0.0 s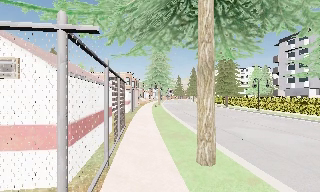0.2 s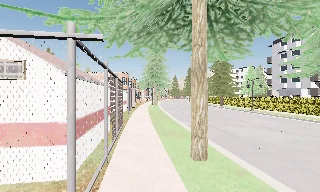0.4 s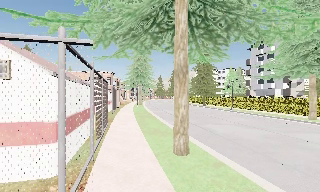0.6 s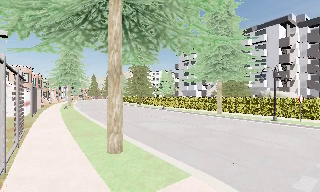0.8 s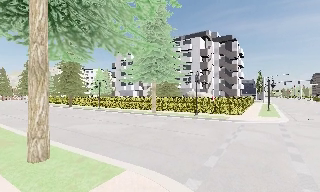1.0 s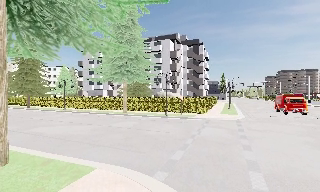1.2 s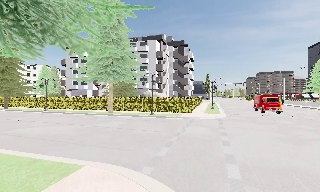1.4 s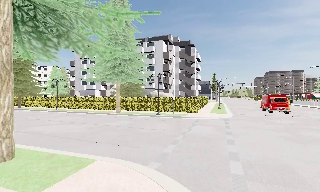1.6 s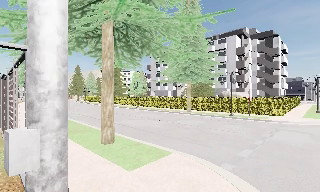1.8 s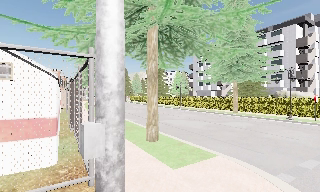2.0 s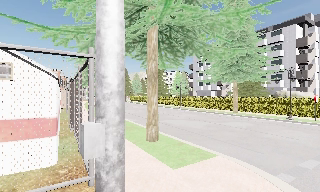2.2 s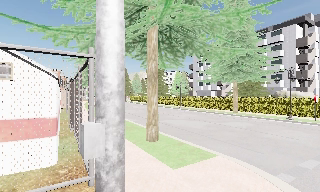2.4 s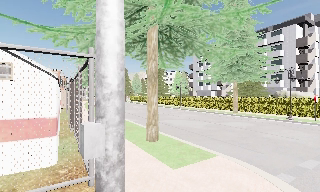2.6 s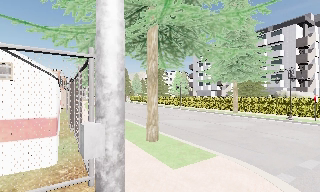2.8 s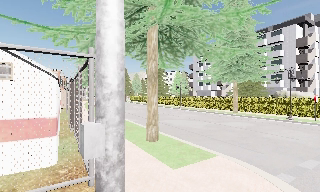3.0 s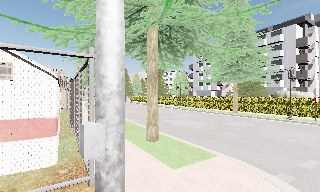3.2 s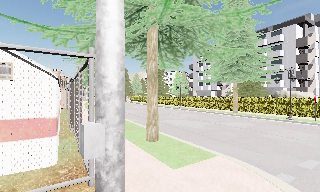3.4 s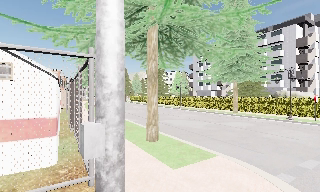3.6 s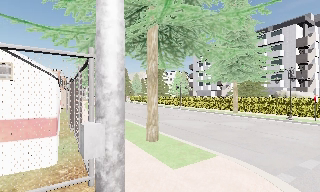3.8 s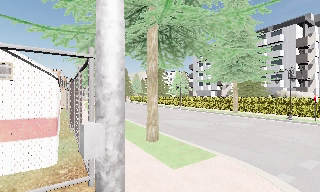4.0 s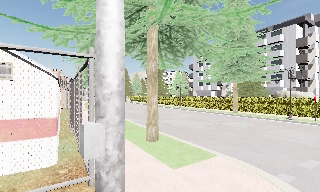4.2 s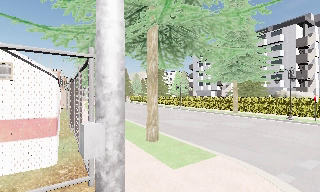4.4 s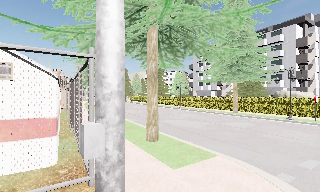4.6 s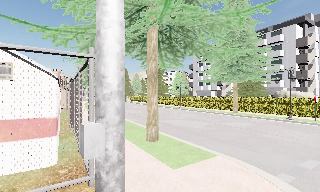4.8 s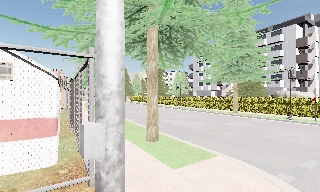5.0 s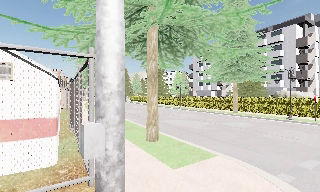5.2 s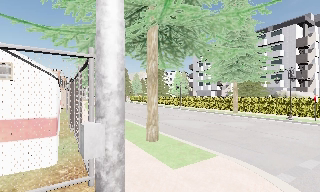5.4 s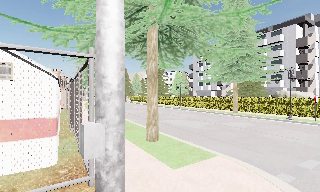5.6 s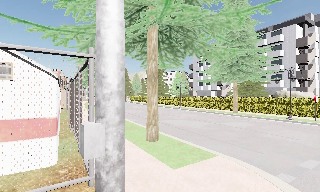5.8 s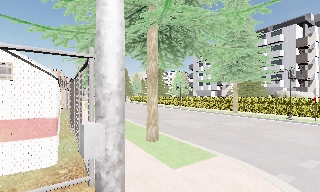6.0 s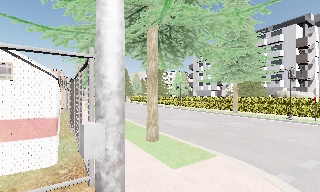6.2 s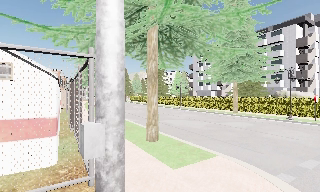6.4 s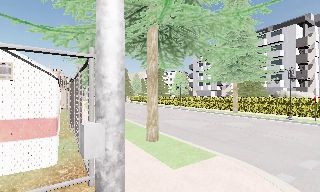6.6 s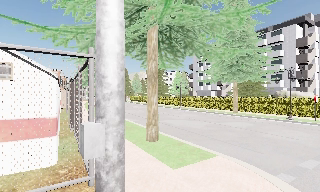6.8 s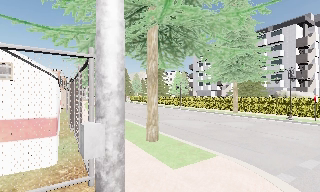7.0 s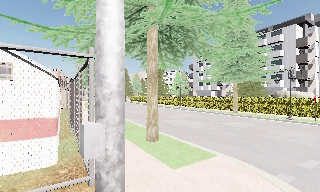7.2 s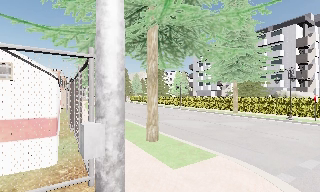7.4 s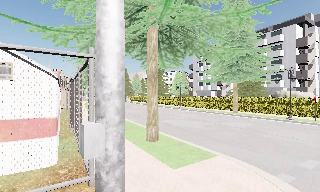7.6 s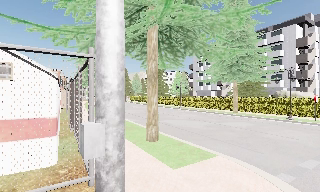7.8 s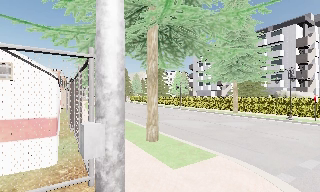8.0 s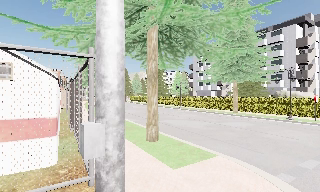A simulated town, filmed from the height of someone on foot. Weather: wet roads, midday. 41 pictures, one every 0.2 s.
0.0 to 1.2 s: The camera pans to its right, which is clockwise from overhead, by about 65 degrees. It travels backward, about 2 m.
1.2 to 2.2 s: The scene slides to the right, as the camera pans about 40 degrees to its left. It travels backward, about 0.5 m. It loses speed.
2.2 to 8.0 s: The camera keeps its place and its aim.
The film runs backward here.
